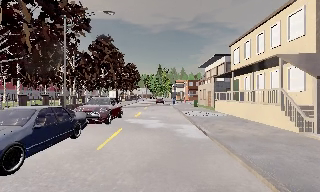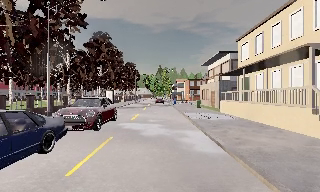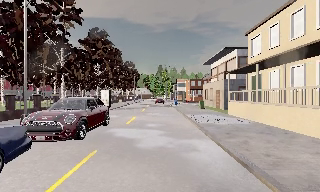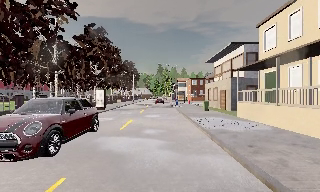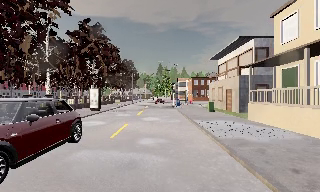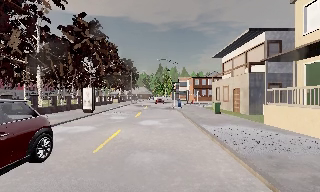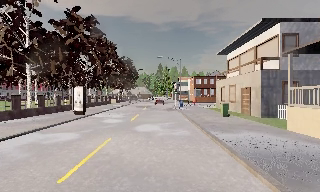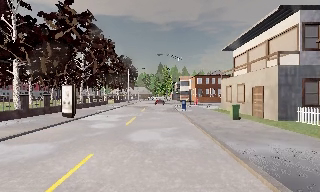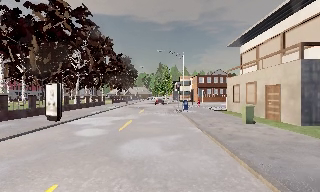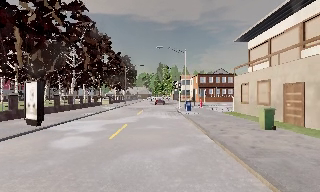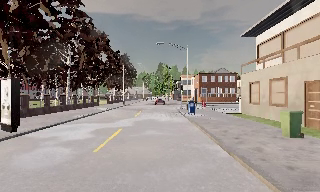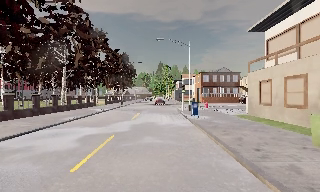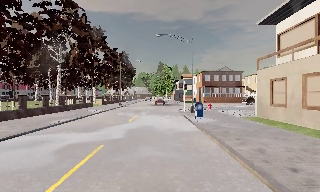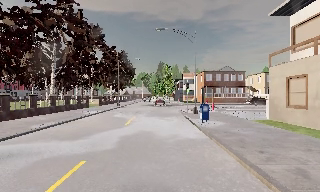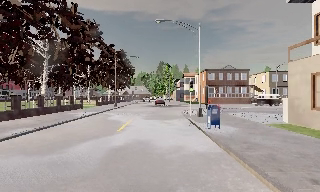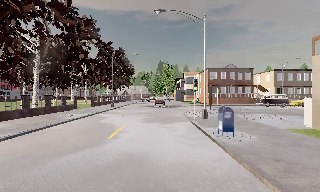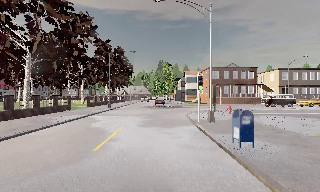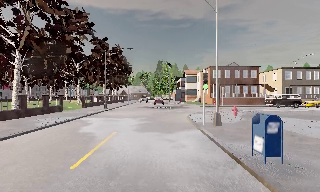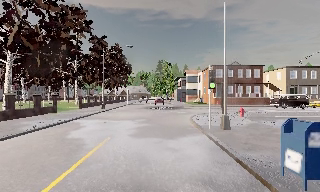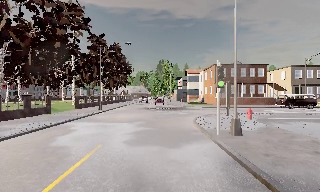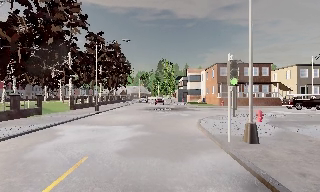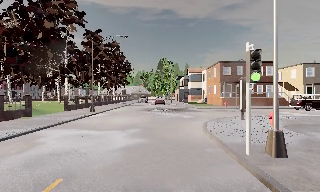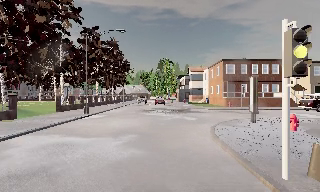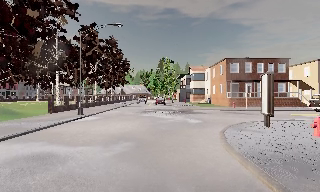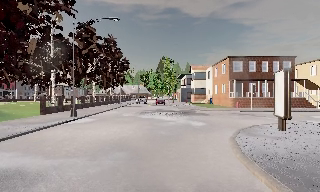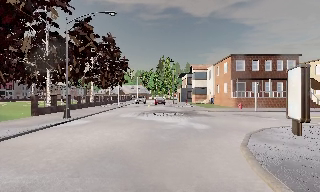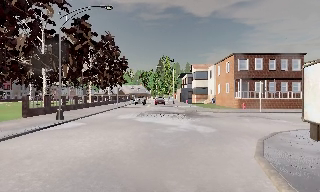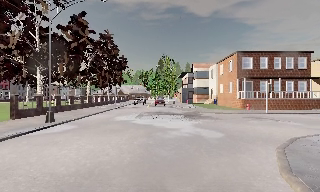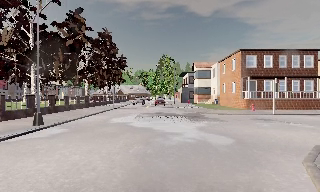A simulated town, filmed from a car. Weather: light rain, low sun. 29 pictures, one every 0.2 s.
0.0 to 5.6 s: The camera travels forward, about 40 m, so what stands in front looms larger. It loses speed.
The film runs forward here.
